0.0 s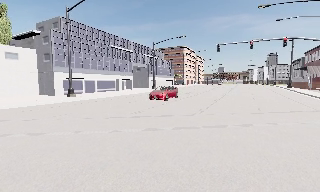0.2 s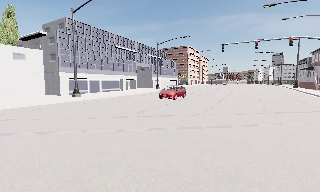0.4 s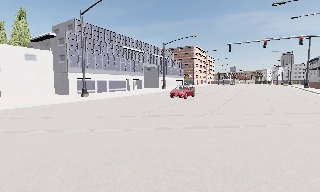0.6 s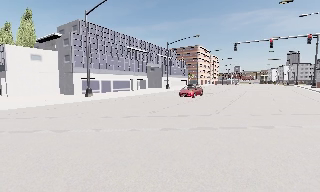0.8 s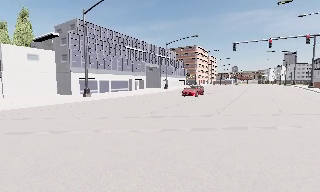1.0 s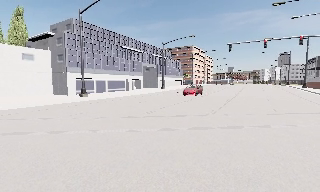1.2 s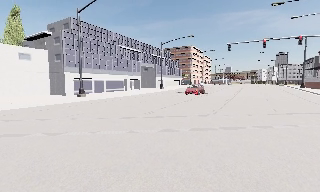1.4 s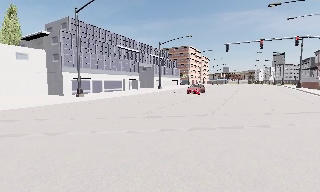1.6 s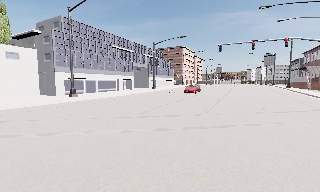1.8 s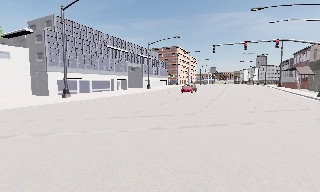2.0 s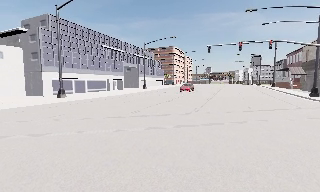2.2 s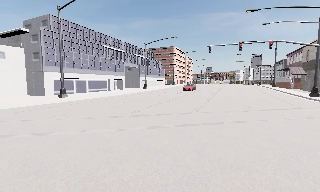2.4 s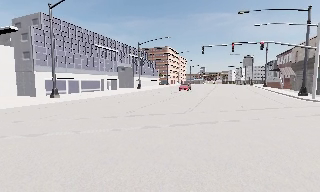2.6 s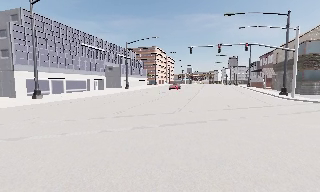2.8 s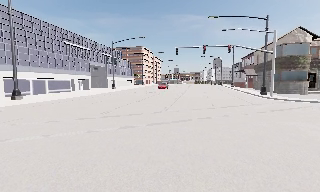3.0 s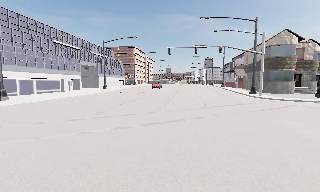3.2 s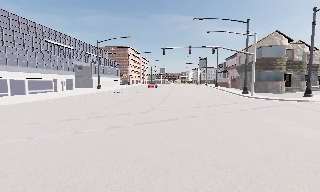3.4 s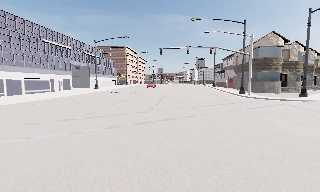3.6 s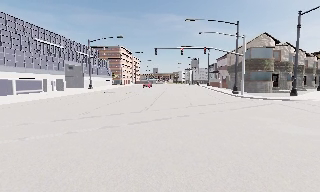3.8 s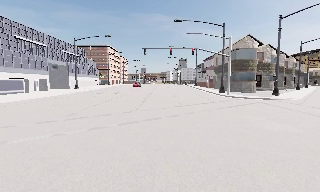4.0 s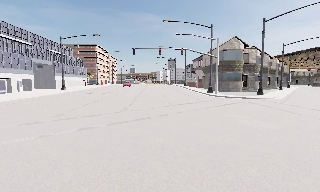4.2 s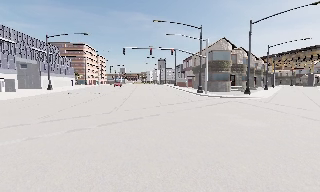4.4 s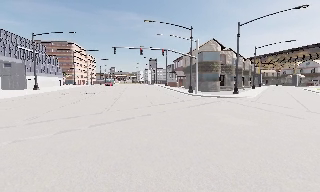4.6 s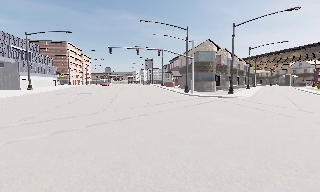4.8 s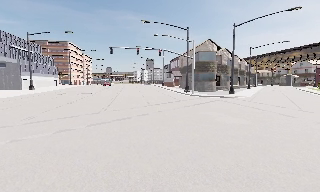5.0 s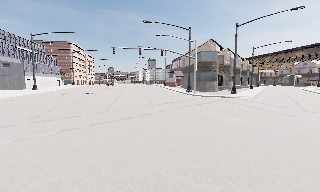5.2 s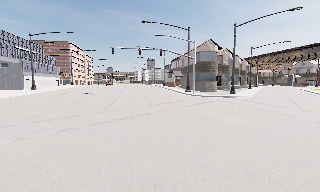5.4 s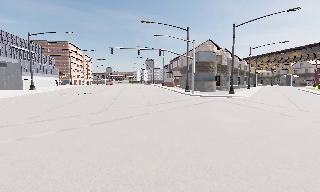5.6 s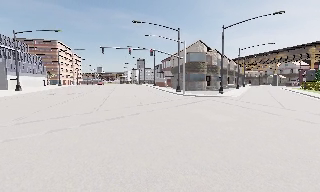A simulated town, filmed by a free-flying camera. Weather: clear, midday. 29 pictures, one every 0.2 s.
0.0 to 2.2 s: The camera travels to its left, about 0.5 m.
2.2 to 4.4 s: The camera pans to its right, which is clockwise from overhead, by about 35 degrees. It travels backward, about 0.5 m.
4.4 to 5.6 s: The camera shifts only a little, or ends up much as it began.
The film runs backward here.
